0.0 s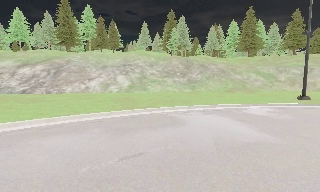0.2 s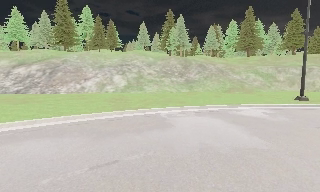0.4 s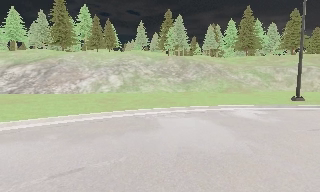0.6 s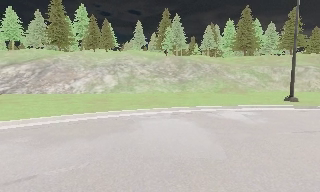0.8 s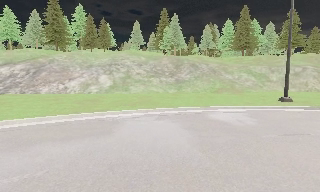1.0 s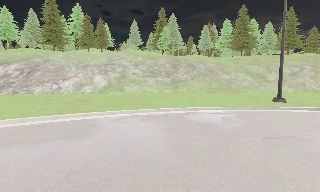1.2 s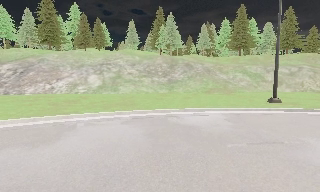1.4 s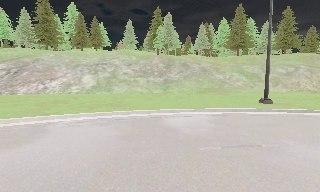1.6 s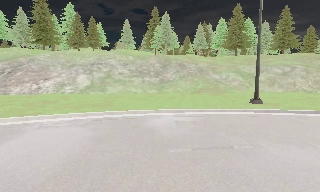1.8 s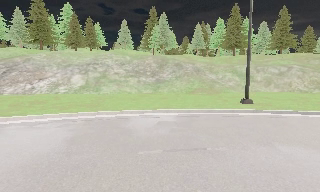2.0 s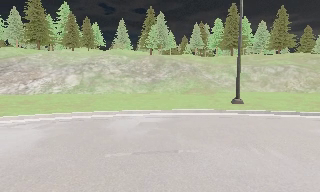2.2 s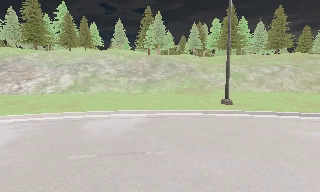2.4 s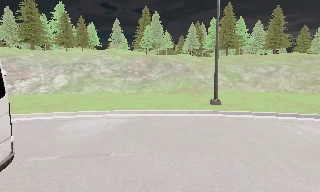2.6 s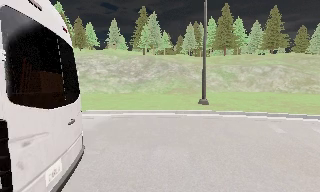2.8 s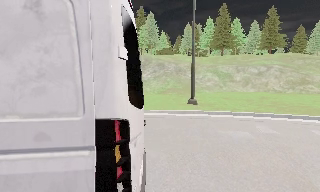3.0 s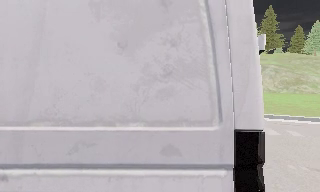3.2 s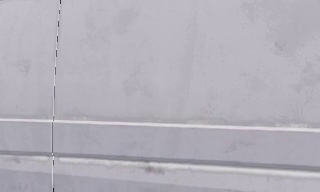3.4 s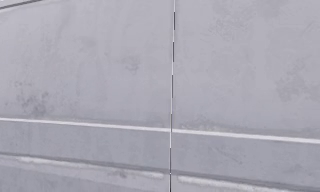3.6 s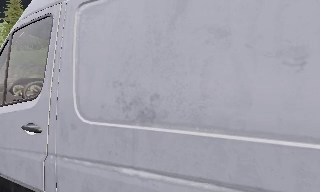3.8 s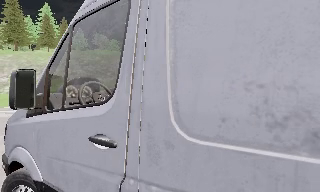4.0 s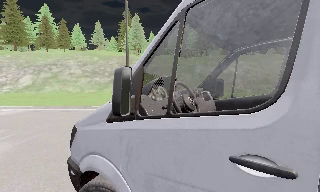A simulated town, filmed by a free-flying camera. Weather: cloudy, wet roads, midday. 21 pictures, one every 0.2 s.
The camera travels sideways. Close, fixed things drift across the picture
to the left.
0.0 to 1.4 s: The camera travels to its right and forward, about 4.5 m, so close, fixed things drift to the left.
1.4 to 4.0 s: The camera travels to its right, about 10 m, so close, fixed things drift to the left.
The film runs backward here.
